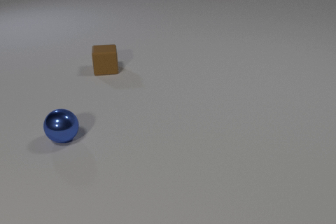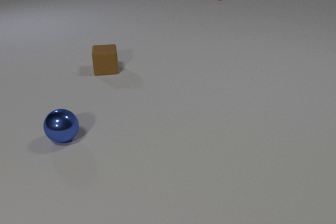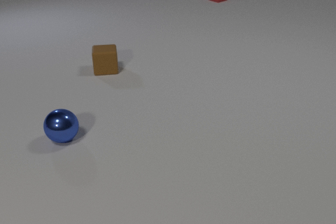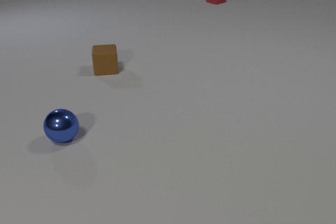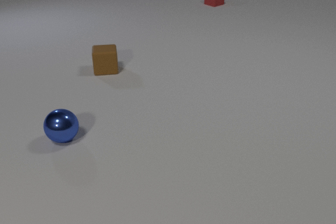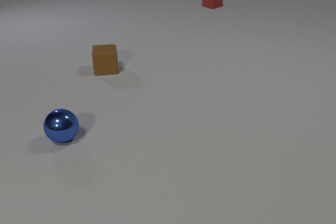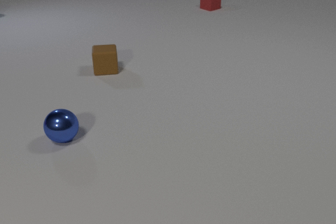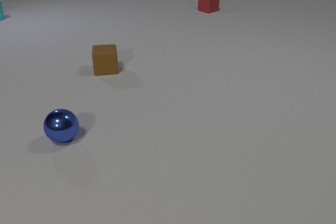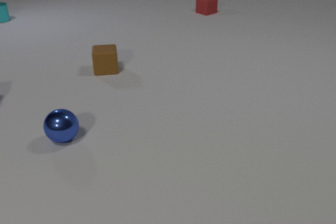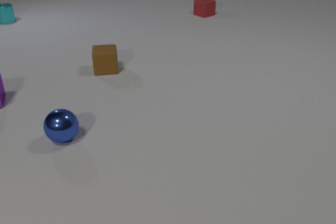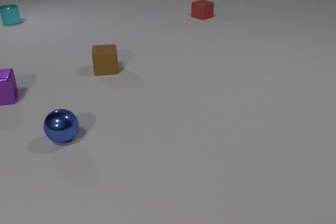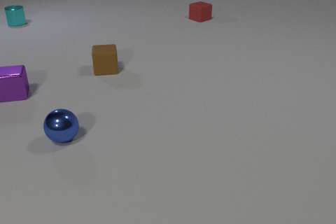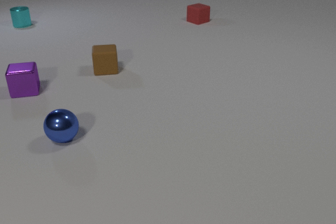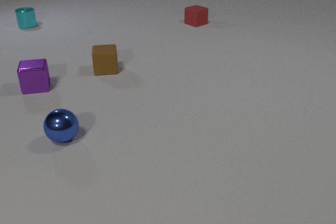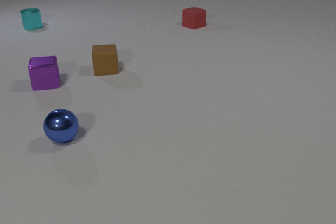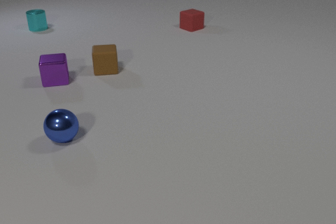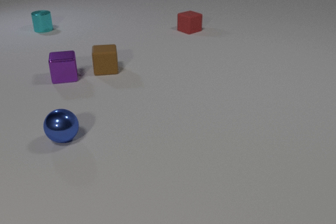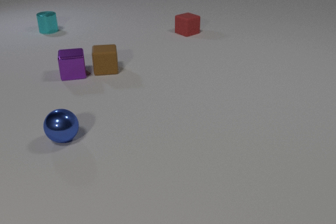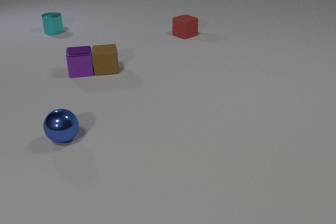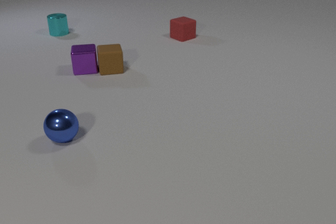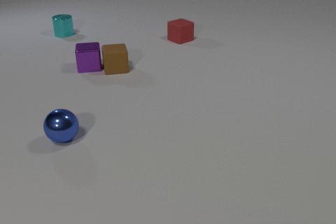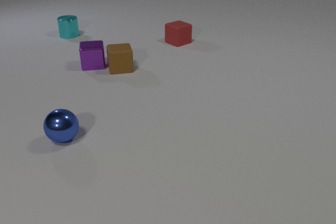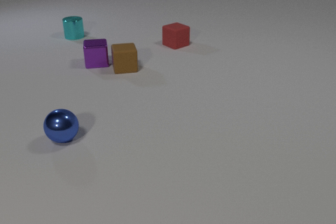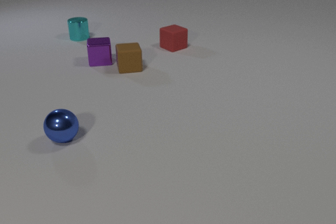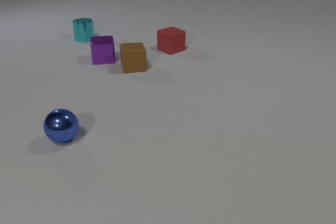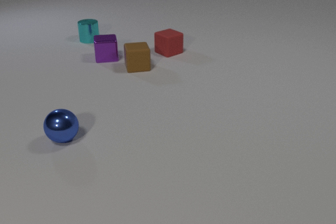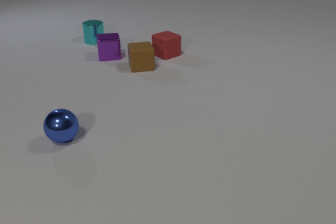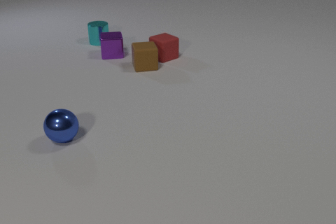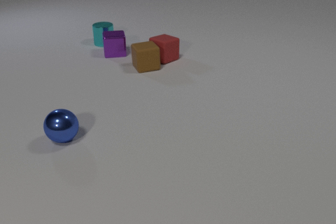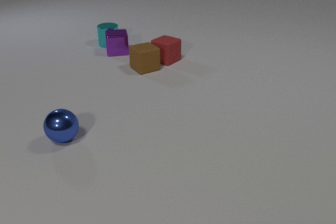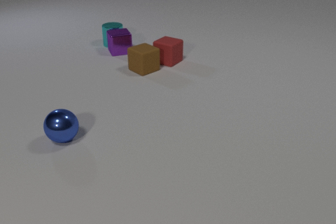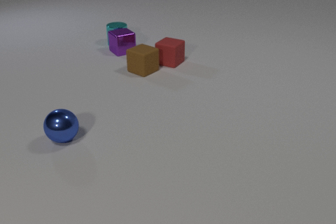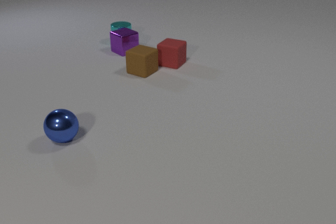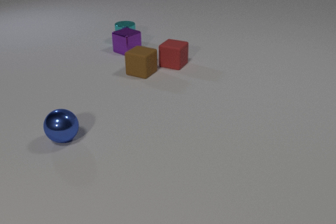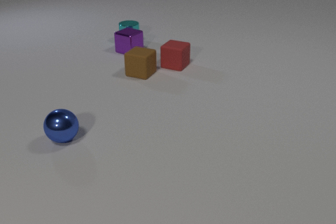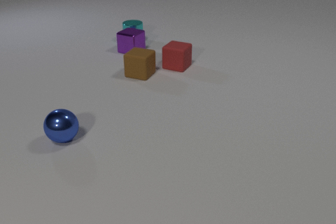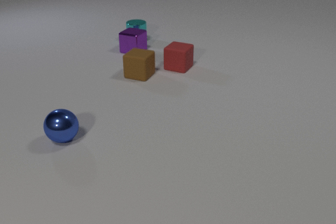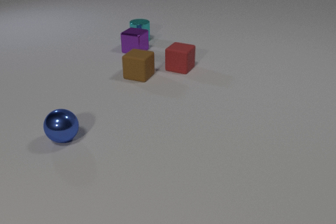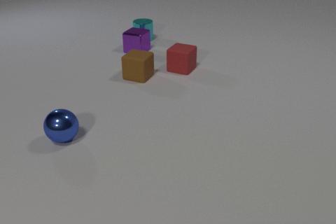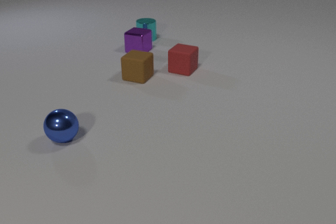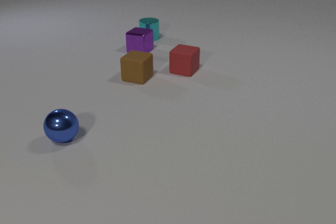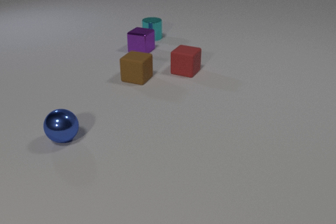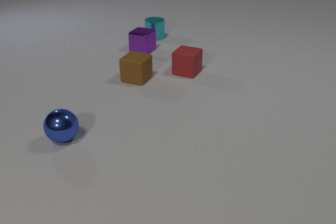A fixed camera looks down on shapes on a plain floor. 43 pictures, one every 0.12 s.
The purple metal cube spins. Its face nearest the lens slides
to the right.
The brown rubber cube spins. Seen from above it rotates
counterclockwise.
0.00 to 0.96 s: The cyan metal cylinder comes in at the left edge, slides toward the camera and to the right. The red rubber cube slides toward the camera.
0.96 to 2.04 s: The purple metal cube comes in at the left edge, slides to the right and away from the camera. The cyan metal cylinder slides toward the camera and to the right. The red rubber cube slides toward the camera.
2.04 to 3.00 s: The purple metal cube slides away from the camera and to the right. The brown rubber cube slides to the right. The cyan metal cylinder slides to the right and toward the camera. The red rubber cube slides toward the camera. The purple metal cube and the brown rubber cube collide.
3.00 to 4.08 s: The purple metal cube slides to the right and away from the camera, spins so that its near face slides to the right, counterclockwise seen from above. The brown rubber cube slides toward the camera, spins counterclockwise seen from above by about 45 degrees, its near face sliding to the right. The cyan metal cylinder slides to the right. The red rubber cube slides toward the camera, spins counterclockwise seen from above by about 30 degrees, its near face sliding to the right. The brown rubber cube and the red rubber cube collide. The purple metal cube and the cyan metal cylinder collide.
4.08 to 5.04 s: The purple metal cube slides to the right. The brown rubber cube slides toward the camera. The cyan metal cylinder slides to the right and away from the camera. The red rubber cube slides toward the camera and to the right.
What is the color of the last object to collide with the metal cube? cyan.
How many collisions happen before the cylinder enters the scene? 0.
How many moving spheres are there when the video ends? 0.
